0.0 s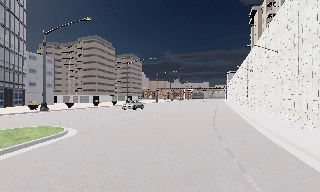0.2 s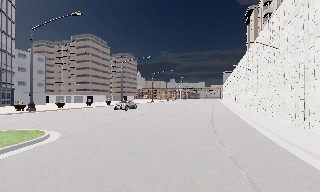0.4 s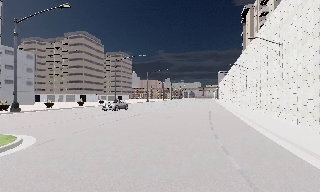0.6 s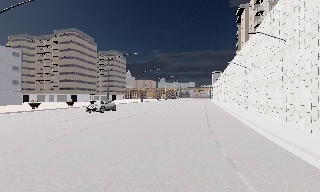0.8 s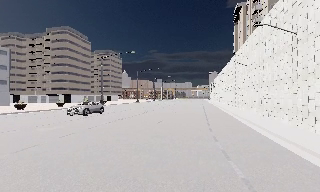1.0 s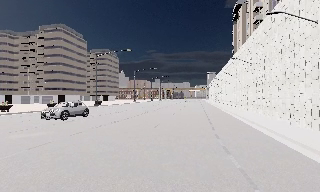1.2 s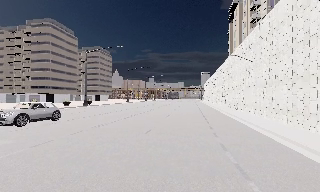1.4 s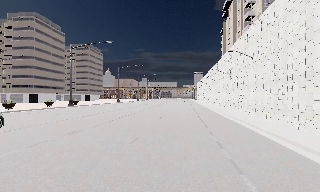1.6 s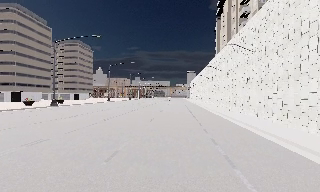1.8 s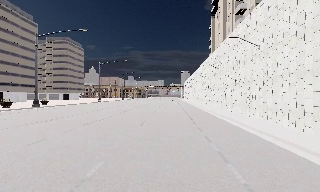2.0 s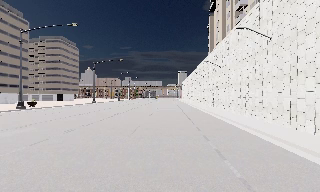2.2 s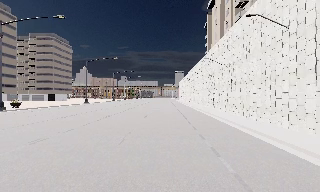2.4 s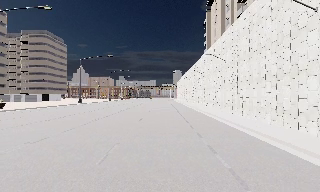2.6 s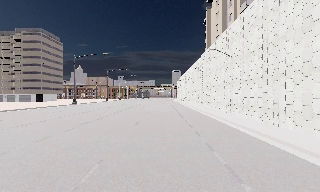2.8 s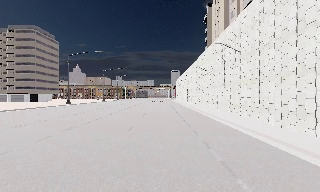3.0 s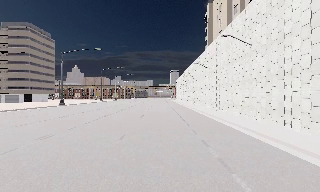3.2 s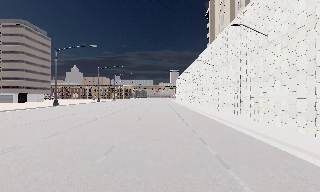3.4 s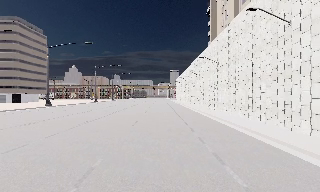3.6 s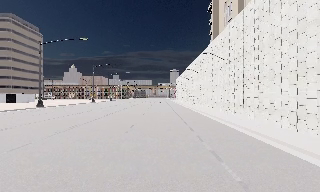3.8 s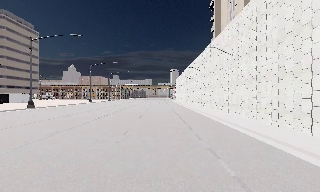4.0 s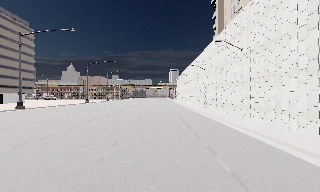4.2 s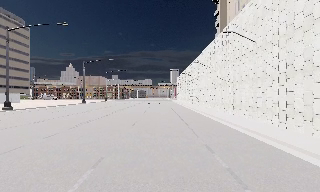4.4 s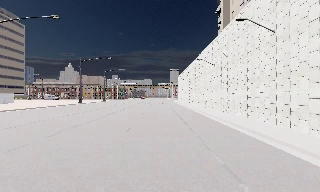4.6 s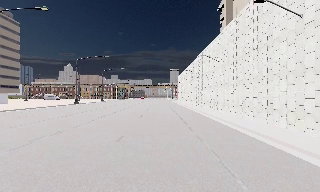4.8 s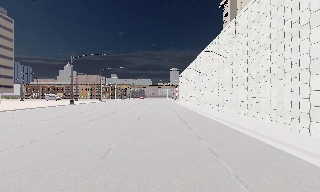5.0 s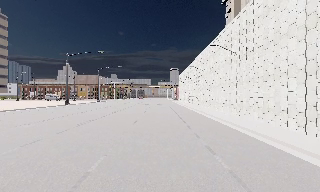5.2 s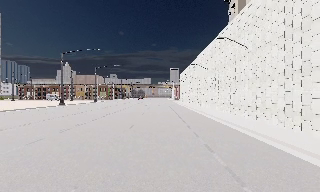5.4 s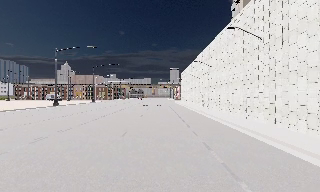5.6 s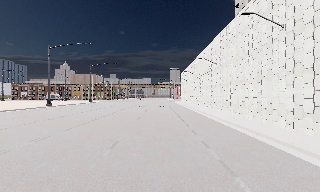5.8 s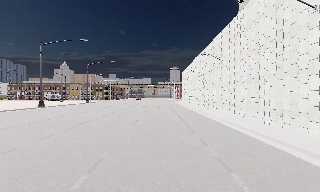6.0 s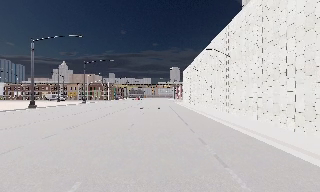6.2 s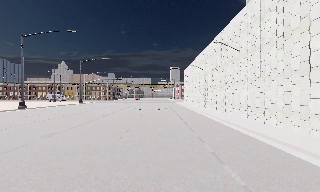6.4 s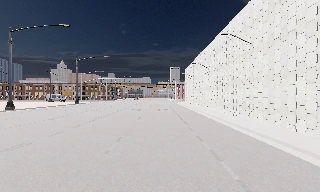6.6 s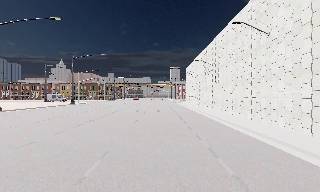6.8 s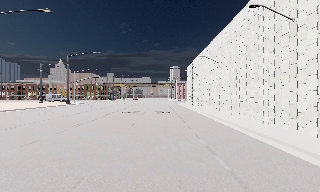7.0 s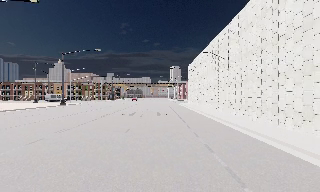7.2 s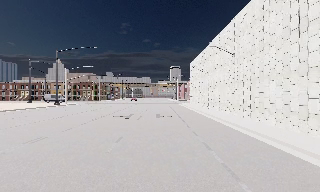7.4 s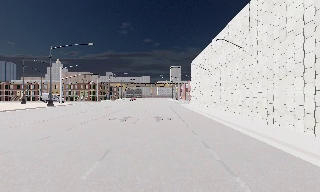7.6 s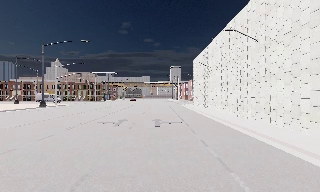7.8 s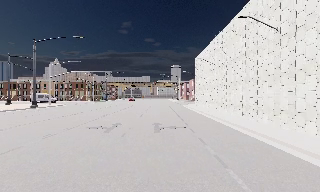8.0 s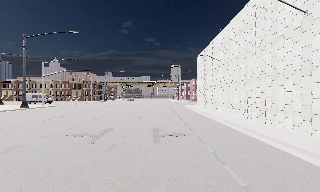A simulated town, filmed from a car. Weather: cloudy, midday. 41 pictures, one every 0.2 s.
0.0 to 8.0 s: The camera pans to its right, which is clockwise from overhead, by about 20 degrees. It travels forward, about 70 m, so what stands in front looms larger.
The film runs forward here.
